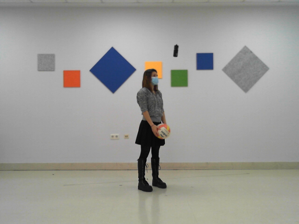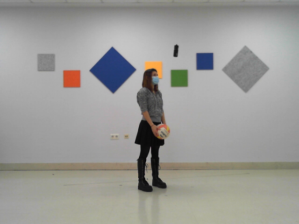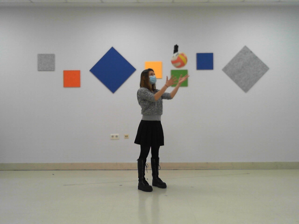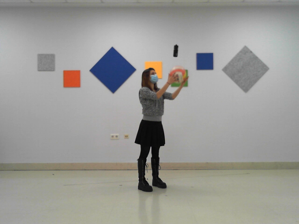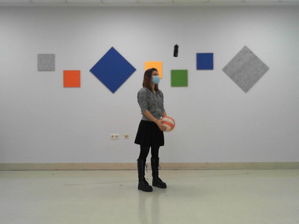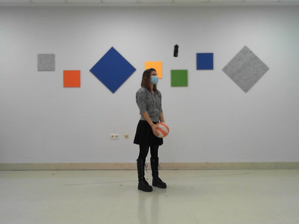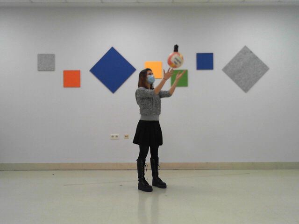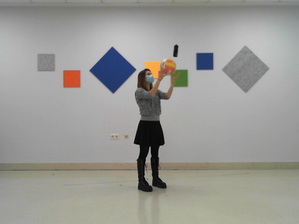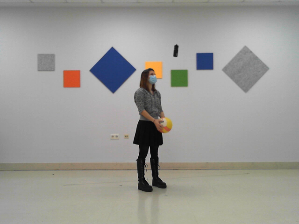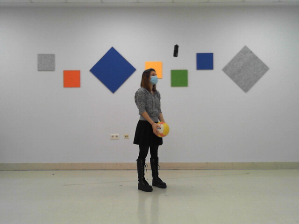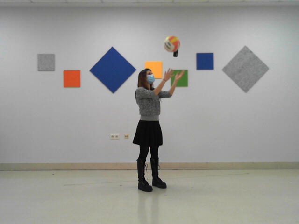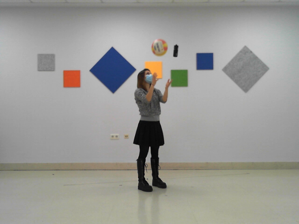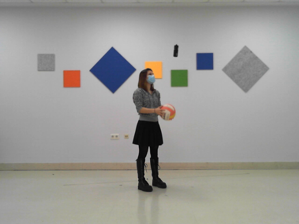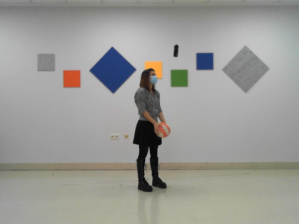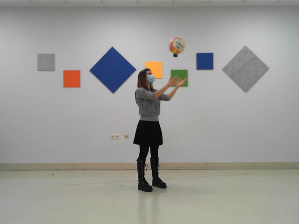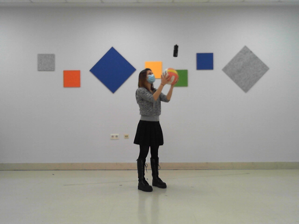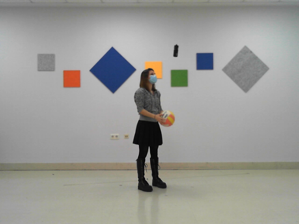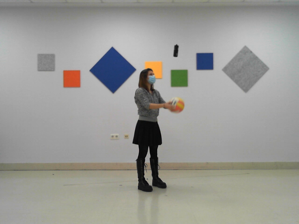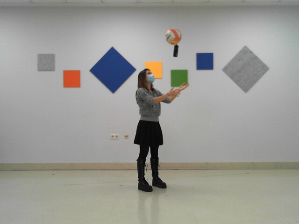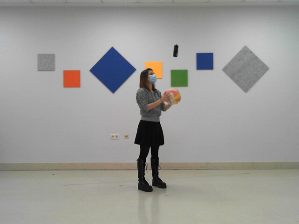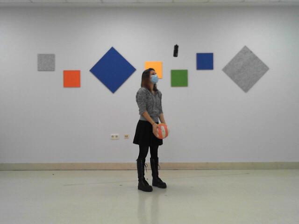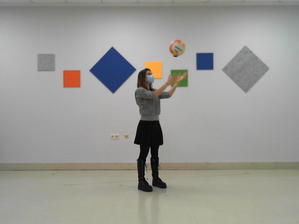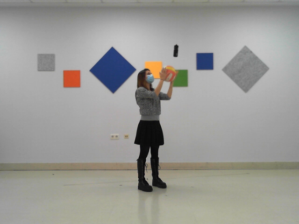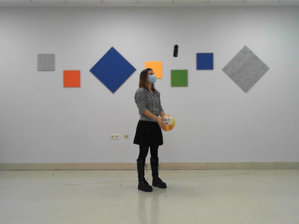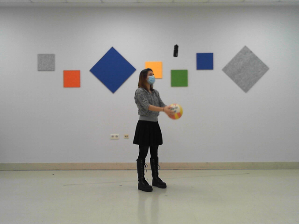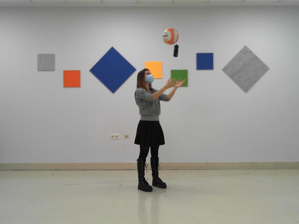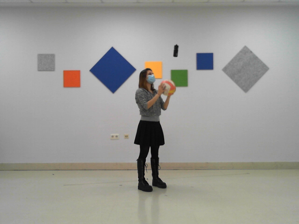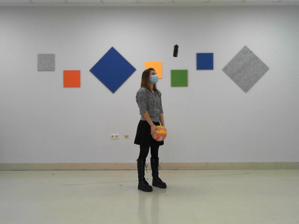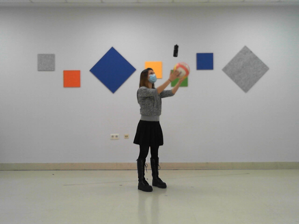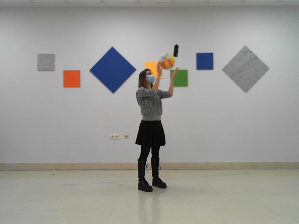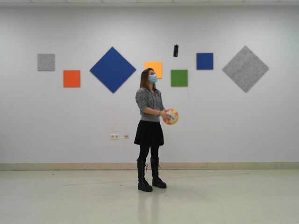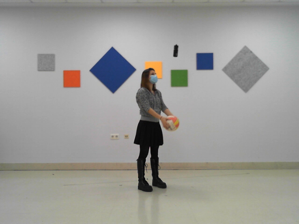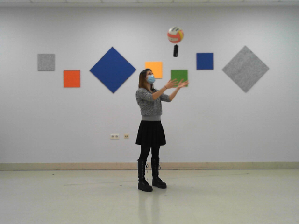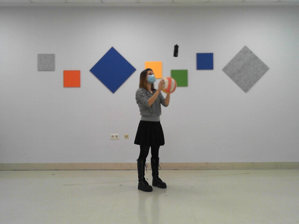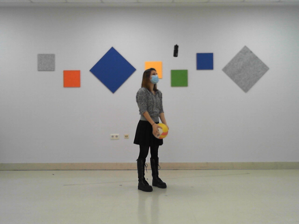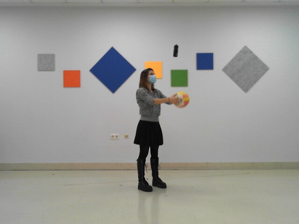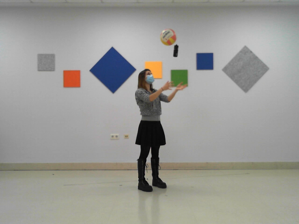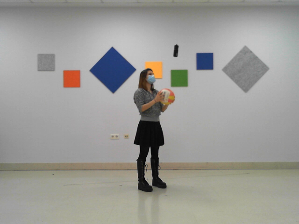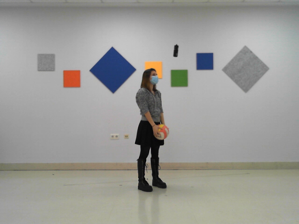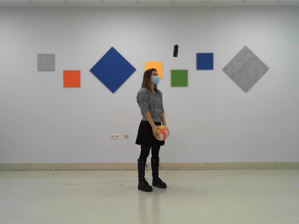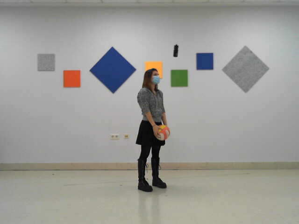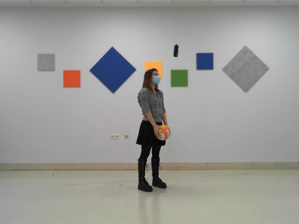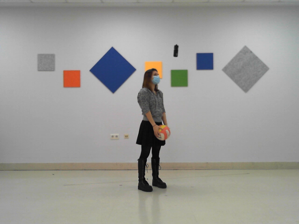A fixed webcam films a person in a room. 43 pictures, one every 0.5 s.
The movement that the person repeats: Throw up a ball and catch it.
